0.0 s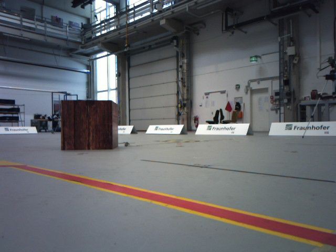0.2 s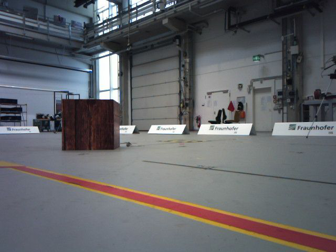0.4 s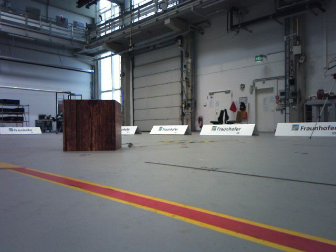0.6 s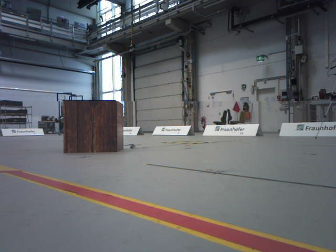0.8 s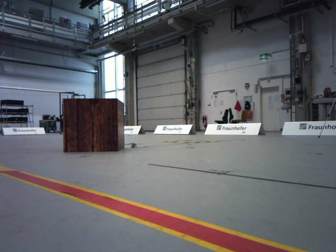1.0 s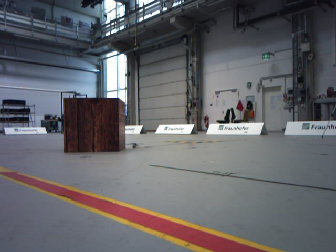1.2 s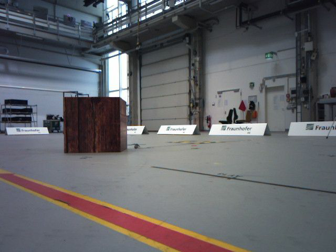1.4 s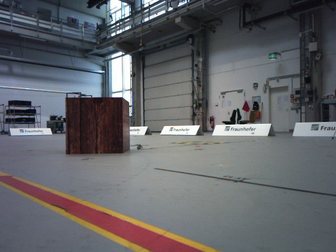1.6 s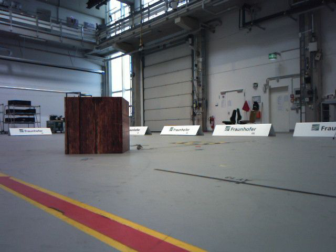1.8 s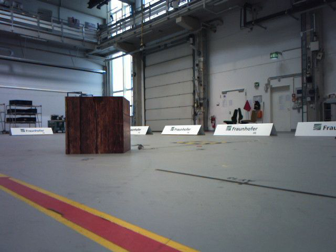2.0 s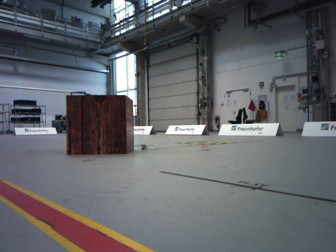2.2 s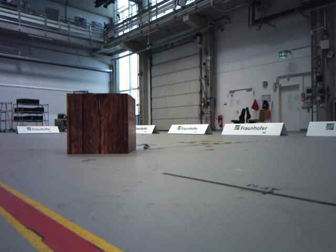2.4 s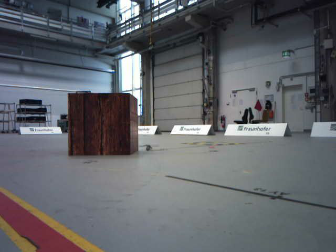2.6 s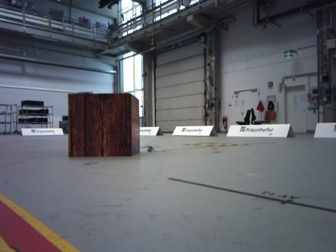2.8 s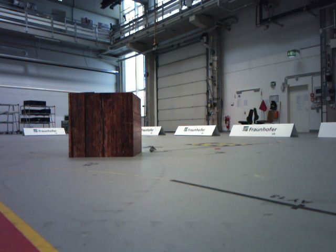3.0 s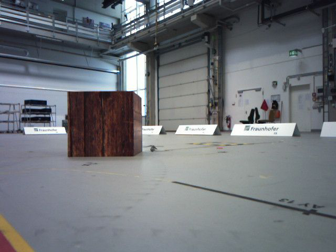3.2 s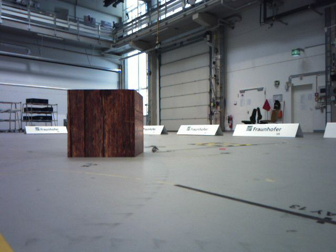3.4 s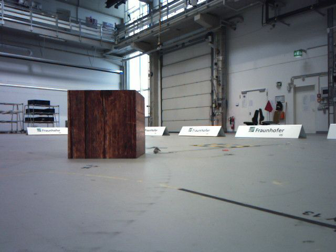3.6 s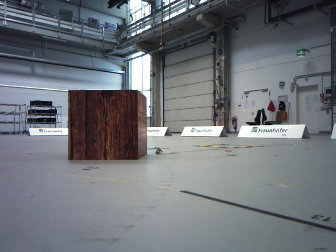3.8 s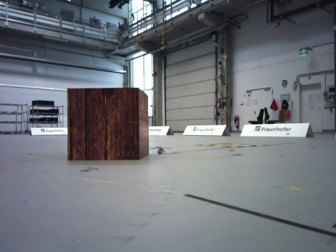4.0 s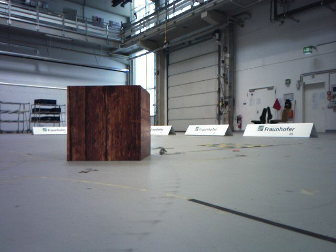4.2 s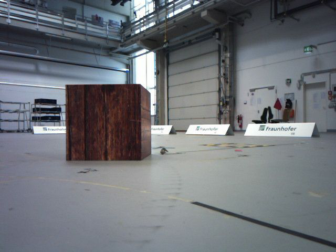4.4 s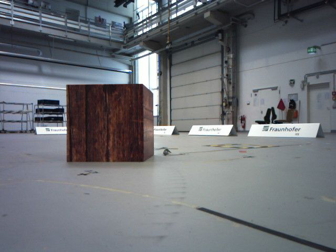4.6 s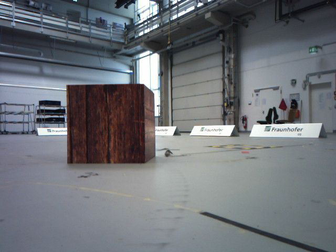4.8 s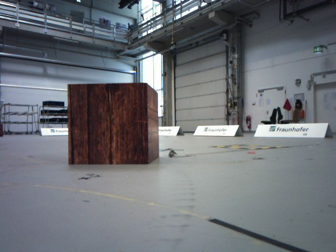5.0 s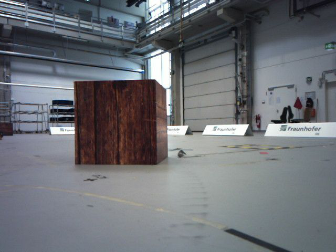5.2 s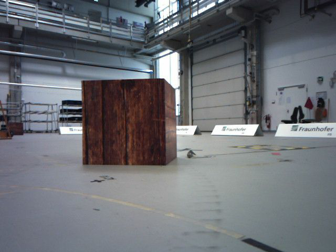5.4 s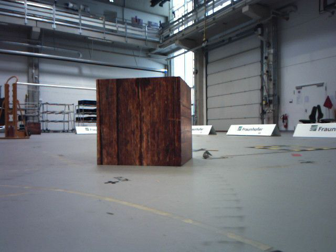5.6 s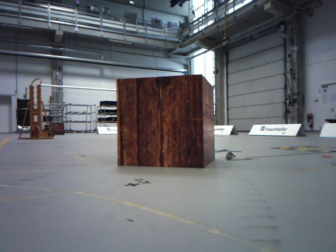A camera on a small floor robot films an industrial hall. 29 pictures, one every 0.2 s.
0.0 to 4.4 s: The camera travels forward, about 0.9 m, so what stands in front looms larger.
4.4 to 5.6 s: The camera swings to its left by about 10 degrees, and the scene slides to the right. It travels forward, about 0.2 m, so what stands in front looms larger.
The film runs forward here.
